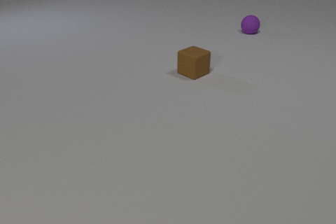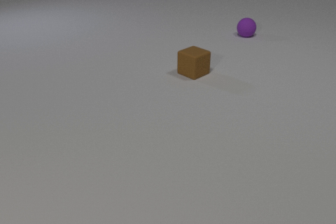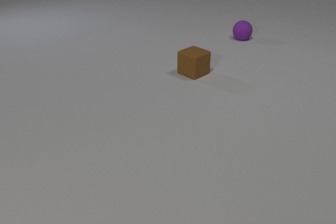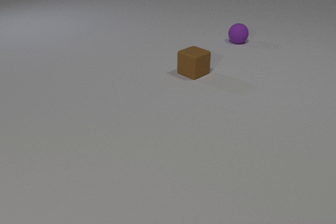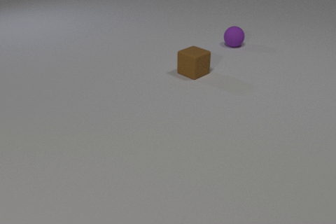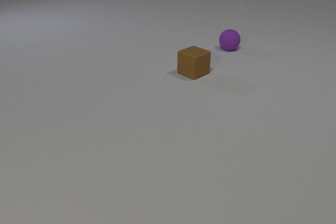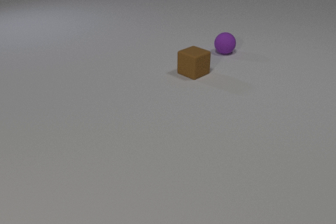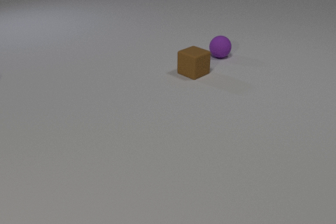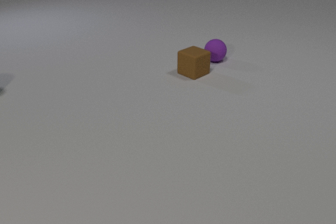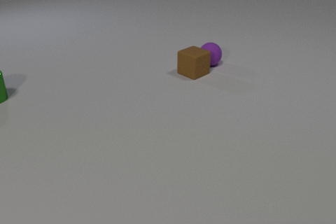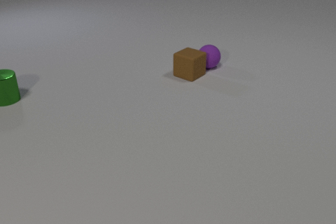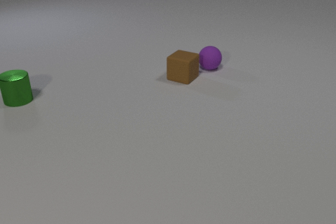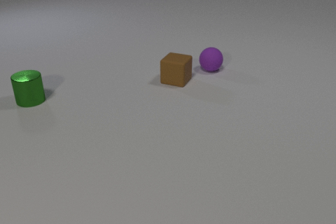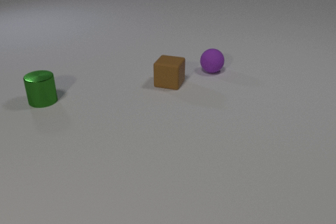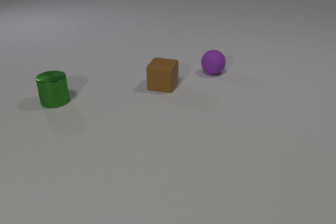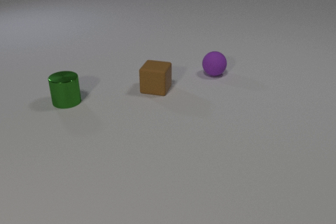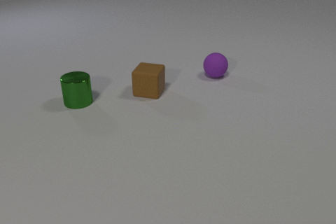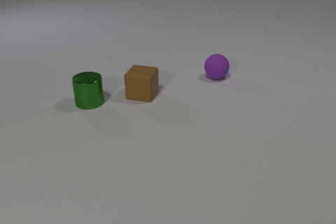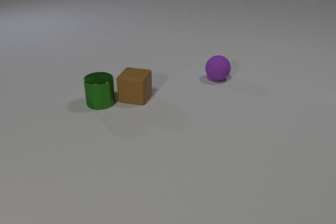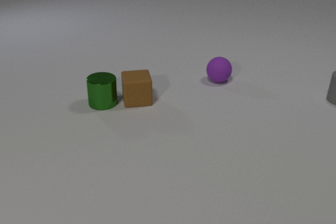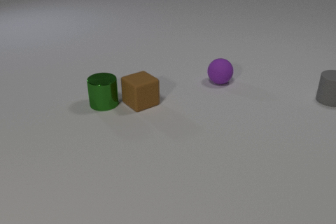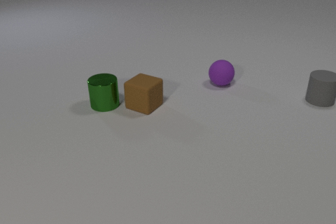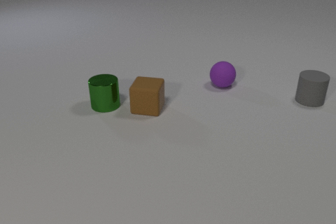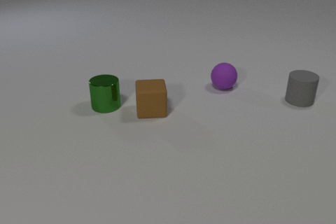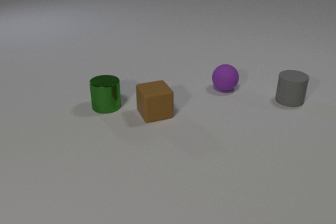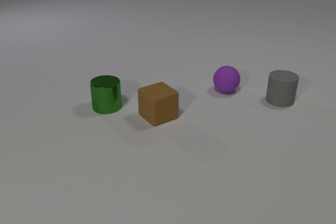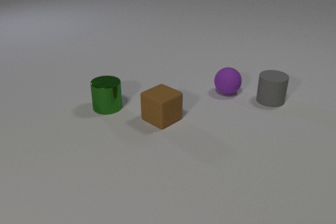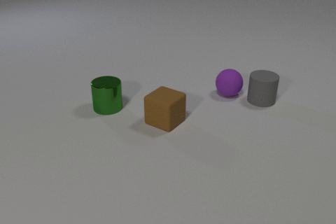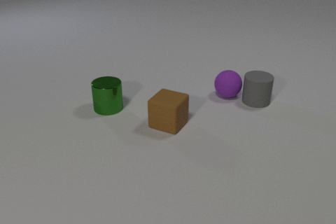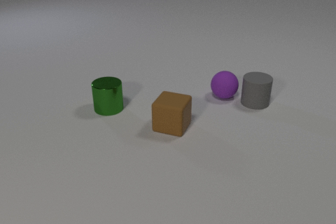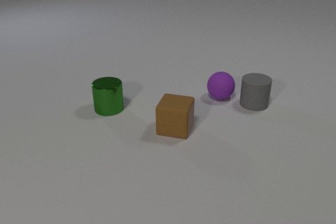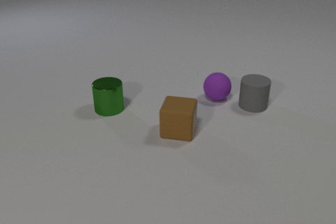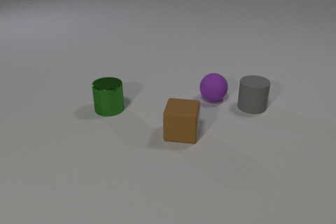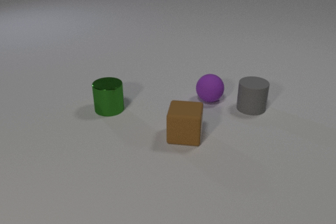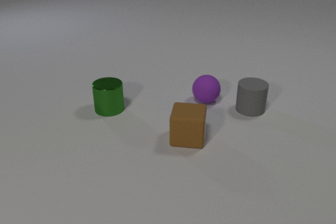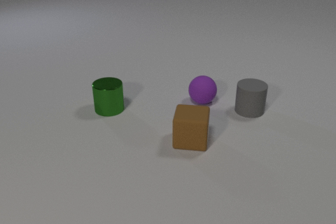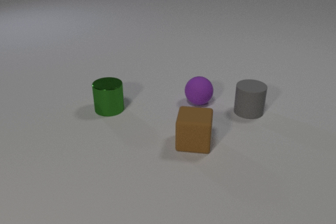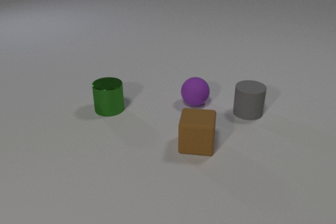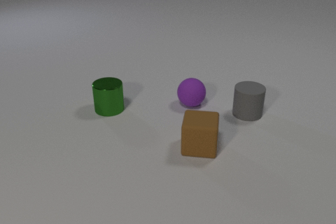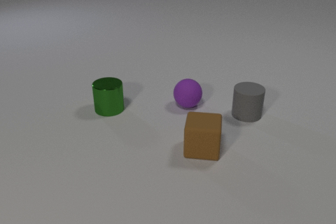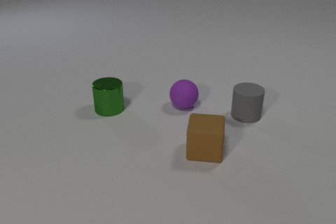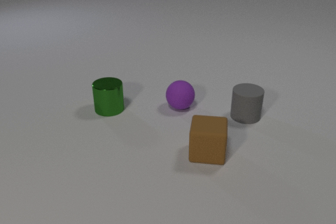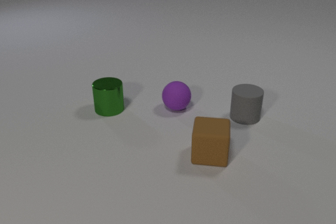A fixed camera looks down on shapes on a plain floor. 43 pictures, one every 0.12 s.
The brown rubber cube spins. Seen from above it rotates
counterclockwise.
The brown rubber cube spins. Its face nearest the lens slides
to the right.
0.00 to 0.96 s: The purple rubber sphere rolls toward the camera.
0.96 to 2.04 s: The purple rubber sphere rolls toward the camera. The brown rubber cube slides to the left and toward the camera, spins counterclockwise seen from above by about 30 degrees, its near face sliding to the right. The green metal cylinder comes in at the left edge, slides to the right and toward the camera. The purple rubber sphere and the brown rubber cube collide.
2.04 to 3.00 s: The purple rubber sphere rolls toward the camera. The brown rubber cube slides toward the camera, spins so that its near face slides to the right, counterclockwise seen from above. The gray rubber cylinder comes in at the right edge, slides to the left. The green metal cylinder slides to the right and toward the camera. The brown rubber cube and the green metal cylinder collide.
3.00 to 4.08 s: The purple rubber sphere rolls toward the camera and to the left. The brown rubber cube slides toward the camera and to the right, spins so that its near face slides to the right, counterclockwise seen from above. The gray rubber cylinder slides to the left and toward the camera. The purple rubber sphere and the gray rubber cylinder collide.
4.08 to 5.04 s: The purple rubber sphere rolls to the left and toward the camera. The brown rubber cube slides toward the camera and to the right. The gray rubber cylinder slides toward the camera.
What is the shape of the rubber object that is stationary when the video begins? cube.
What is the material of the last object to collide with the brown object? metal.
What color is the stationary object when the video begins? brown.
